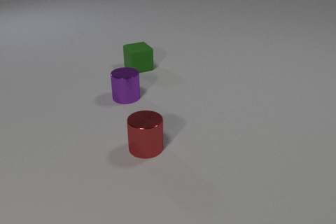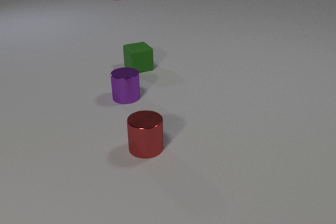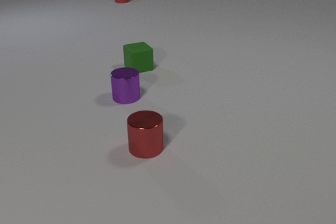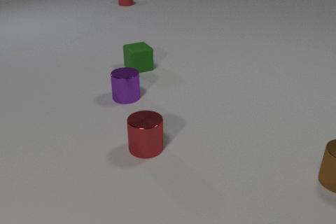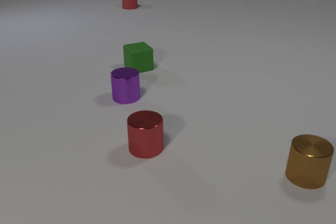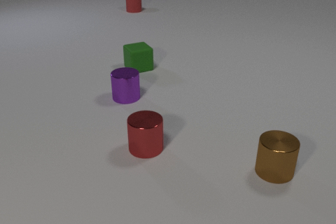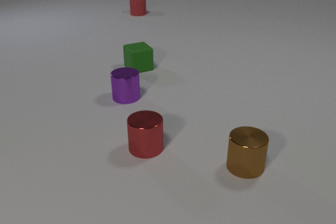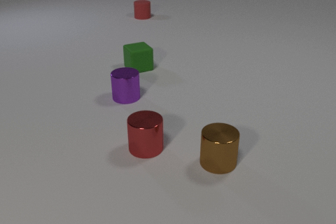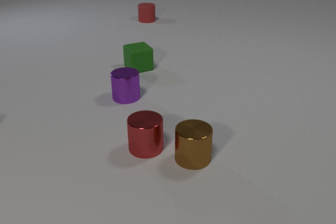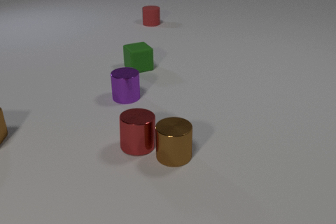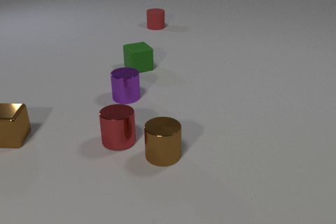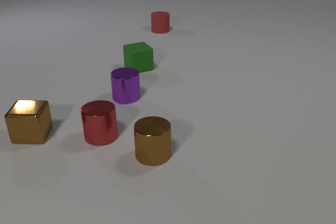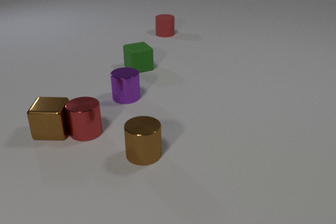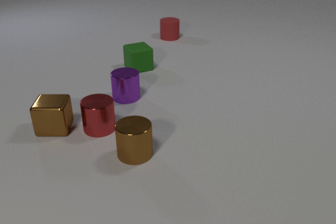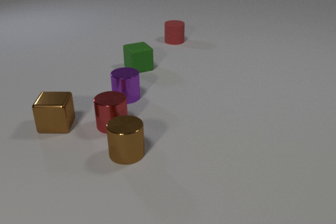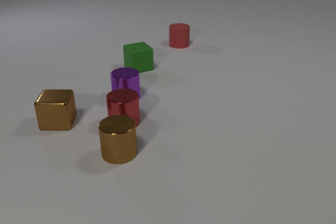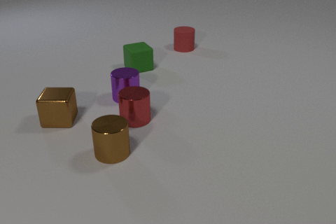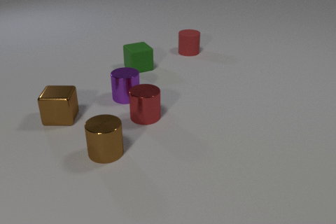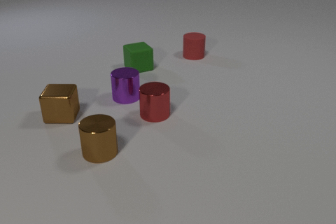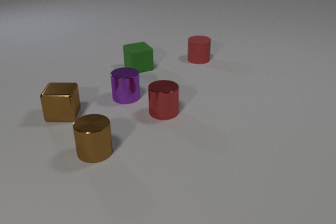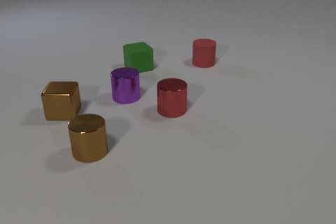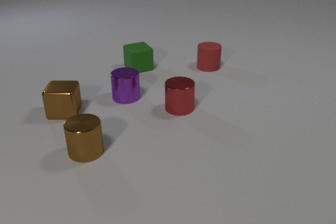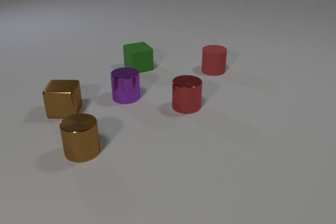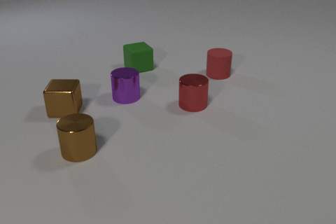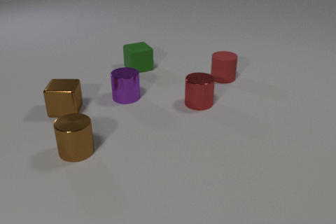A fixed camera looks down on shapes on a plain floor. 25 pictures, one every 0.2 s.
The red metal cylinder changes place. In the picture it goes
away from the camera.
The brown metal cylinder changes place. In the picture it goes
to the left.
0.0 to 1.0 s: The brown metal cylinder comes in at the right edge, slides to the left. The red rubber cylinder comes in at the top edge, slides toward the camera.
1.0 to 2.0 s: The brown metal cylinder slides to the left. The red metal cylinder slides to the left and away from the camera. The brown metal cube comes in at the left edge, slides to the right. The red rubber cylinder slides toward the camera. The brown metal cylinder and the red metal cylinder collide.
2.0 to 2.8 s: The brown metal cylinder slides to the left. The red metal cylinder slides away from the camera. The brown metal cube slides to the right. The red rubber cylinder slides toward the camera and to the right. The red metal cylinder and the brown metal cube collide.
2.8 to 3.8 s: The brown metal cylinder slides to the left. The red metal cylinder slides to the right and away from the camera. The brown metal cube slides away from the camera. The red rubber cylinder slides toward the camera and to the right.
3.8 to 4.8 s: The brown metal cylinder slides to the left. The red metal cylinder slides to the right and away from the camera. The brown metal cube slides away from the camera. The red rubber cylinder slides toward the camera and to the right.
What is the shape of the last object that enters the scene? cube.
How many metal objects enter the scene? 2.
How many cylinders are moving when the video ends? 3.
